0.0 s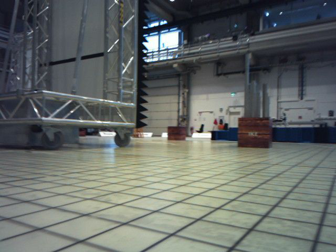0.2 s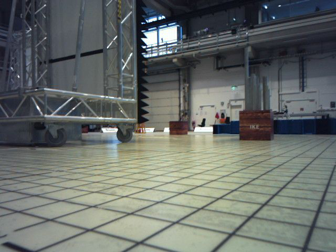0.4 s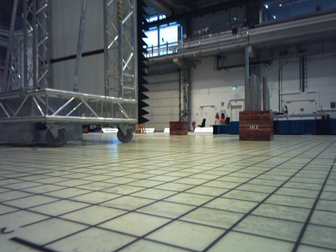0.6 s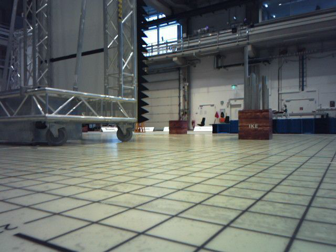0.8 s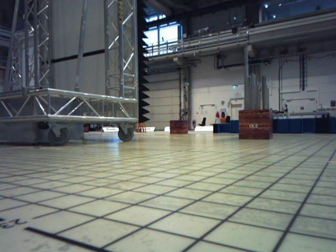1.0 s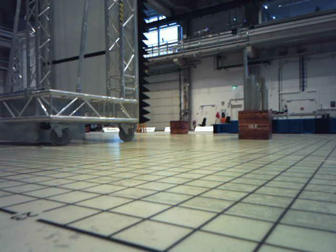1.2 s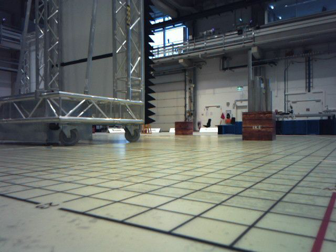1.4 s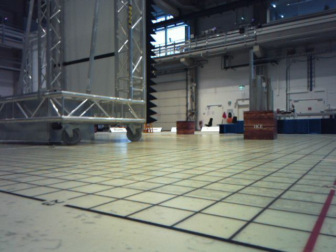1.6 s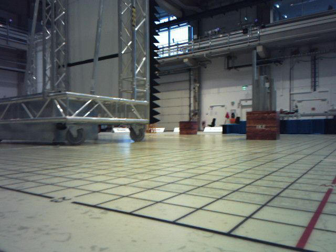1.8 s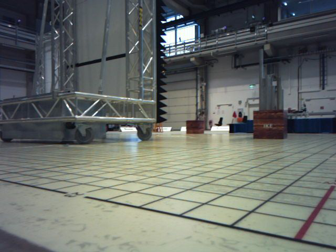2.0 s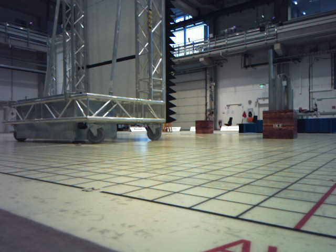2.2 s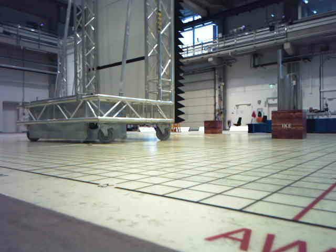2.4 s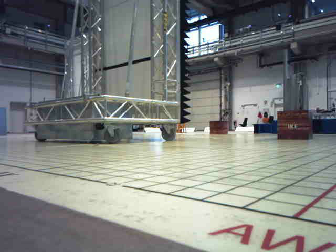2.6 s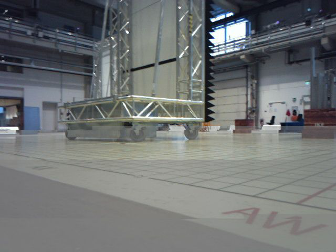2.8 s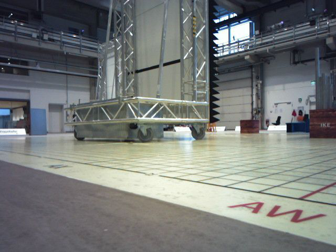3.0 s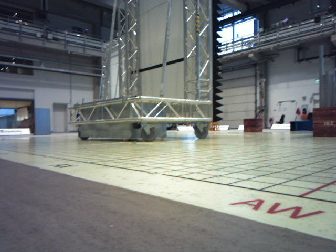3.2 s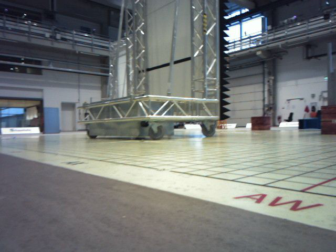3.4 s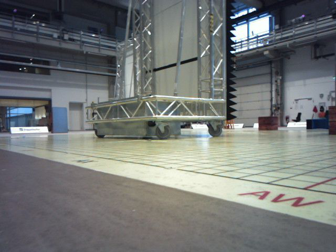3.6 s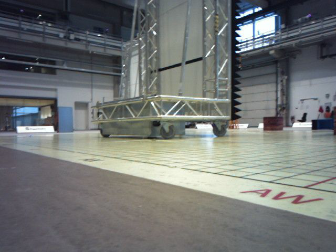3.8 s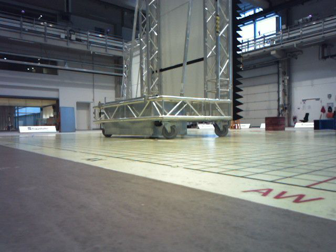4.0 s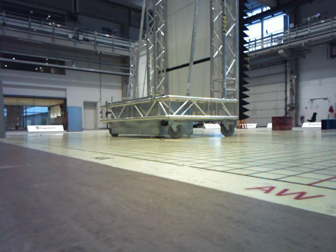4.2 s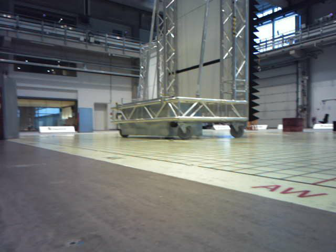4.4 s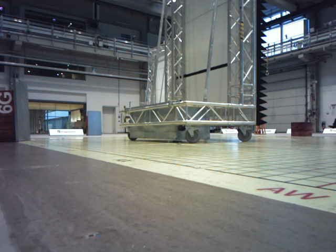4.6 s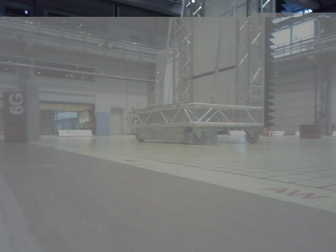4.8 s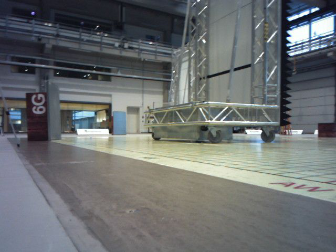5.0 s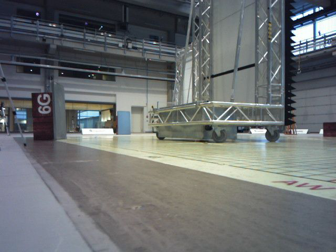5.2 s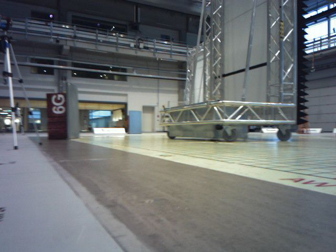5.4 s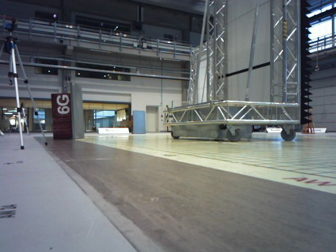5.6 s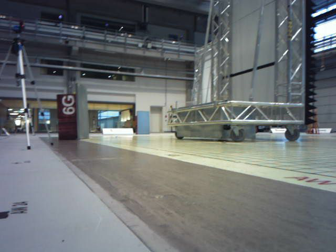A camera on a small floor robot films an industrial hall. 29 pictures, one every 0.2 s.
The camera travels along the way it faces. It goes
backward.
0.0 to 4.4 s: The camera swings to its left by about 15 degrees, and the scene slides to the right. It travels backward, about 0.8 m, so what stands in front gets smaller.
4.4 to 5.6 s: The scene slides to the right, as the camera pans about 10 degrees to its left. It travels backward, about 0.2 m, so what stands in front gets smaller.
The film runs backward here.
